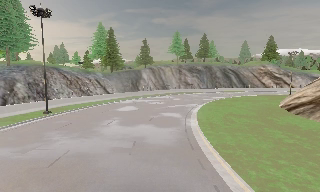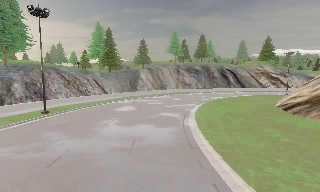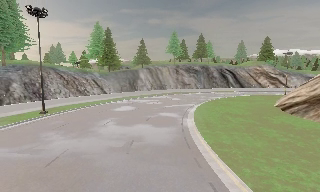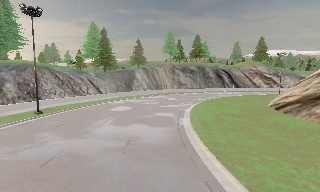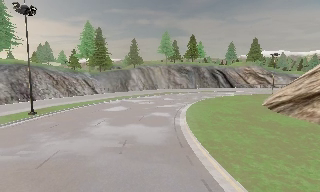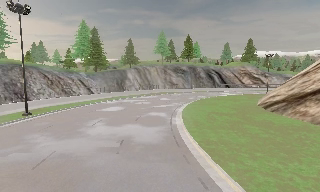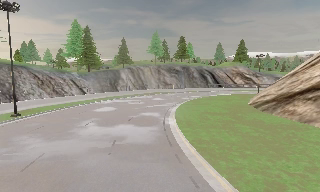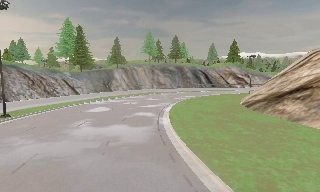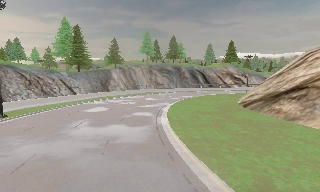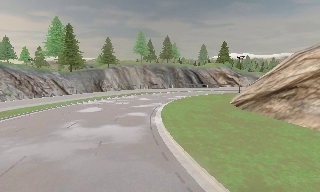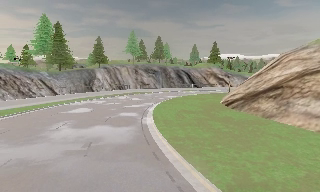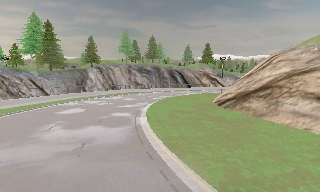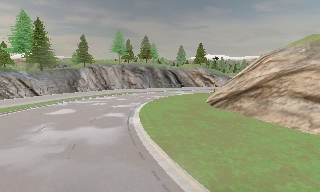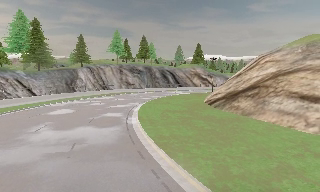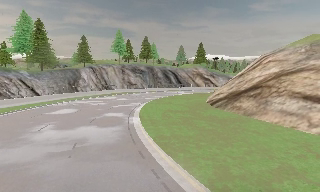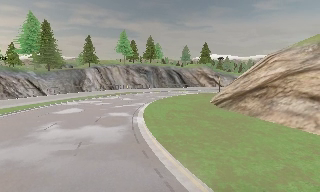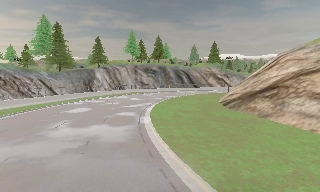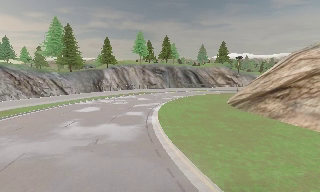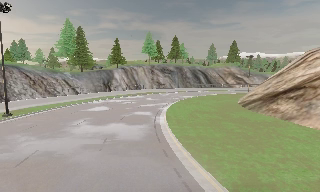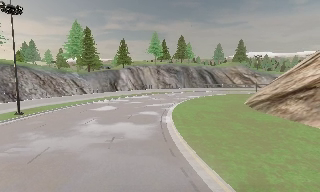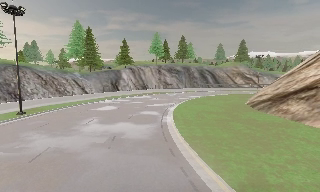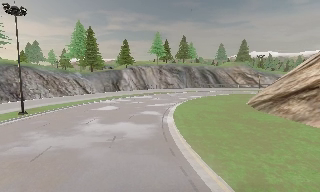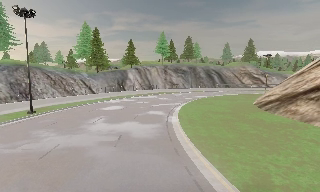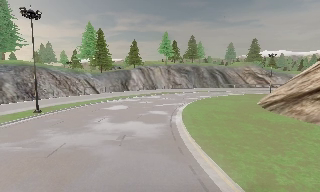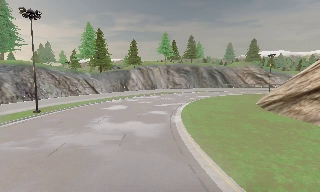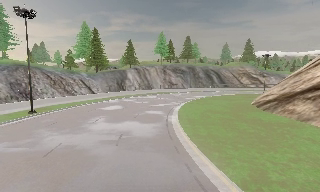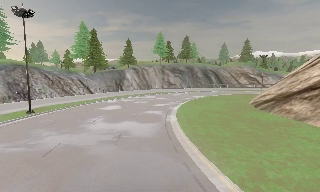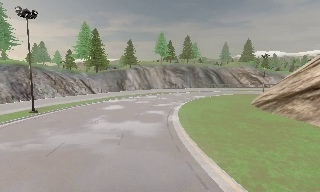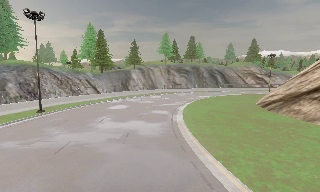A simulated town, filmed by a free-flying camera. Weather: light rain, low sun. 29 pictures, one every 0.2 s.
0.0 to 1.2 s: The camera shifts only a little, or ends up much as it began.
1.2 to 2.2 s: The scene slides to the left, as the camera pans about 10 degrees to its right.
2.2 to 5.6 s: The scene slides to the right, as the camera pans about 15 degrees to its left. It travels backward, about 1 m, so what stands in front gets smaller.
The film runs backward here.
